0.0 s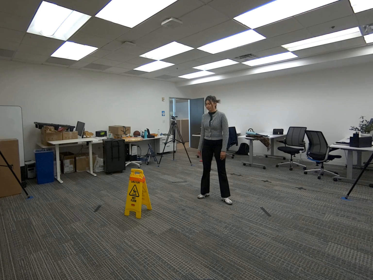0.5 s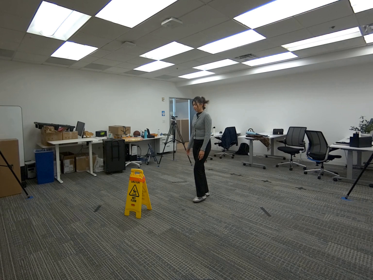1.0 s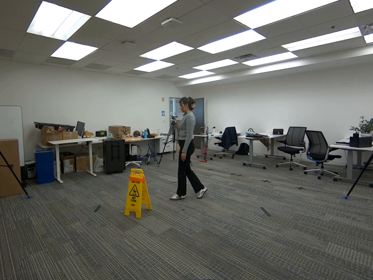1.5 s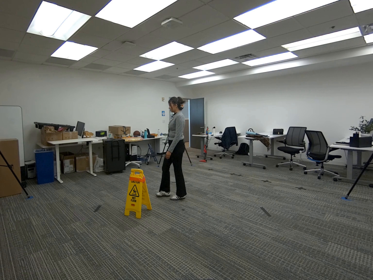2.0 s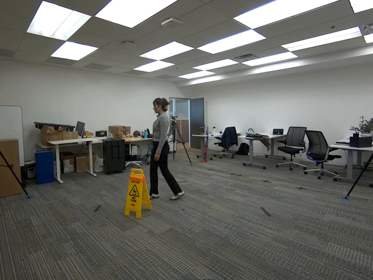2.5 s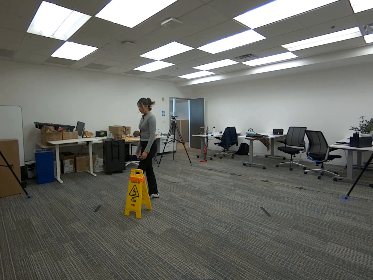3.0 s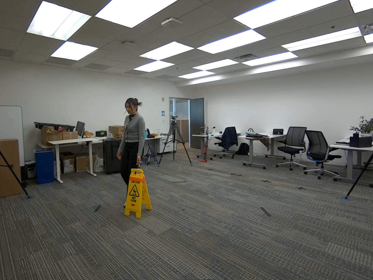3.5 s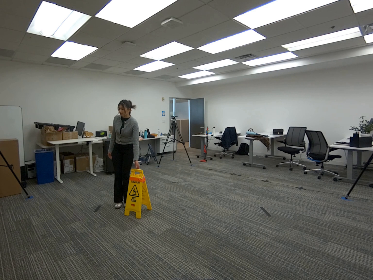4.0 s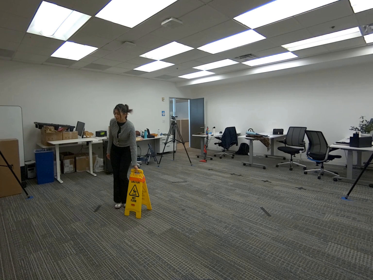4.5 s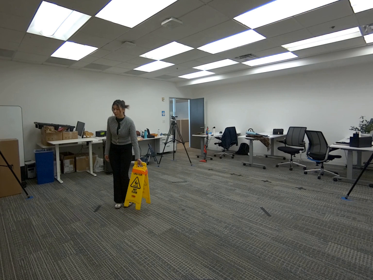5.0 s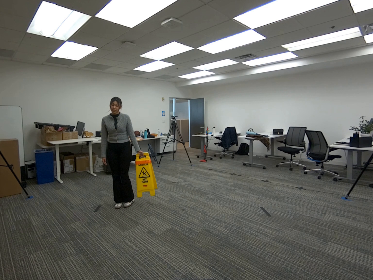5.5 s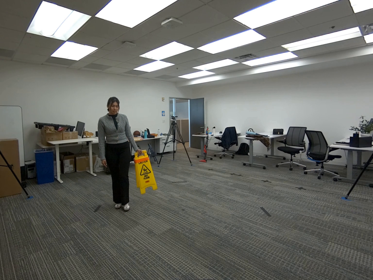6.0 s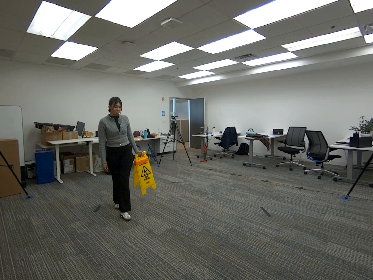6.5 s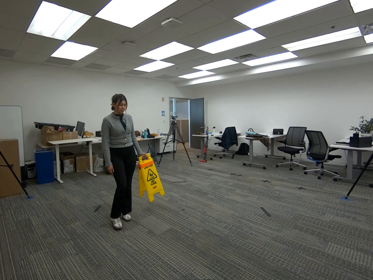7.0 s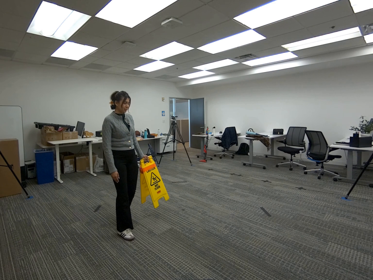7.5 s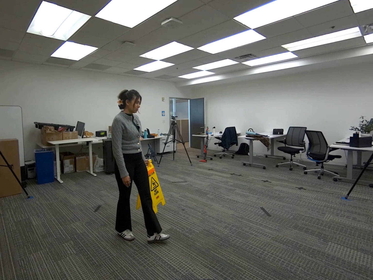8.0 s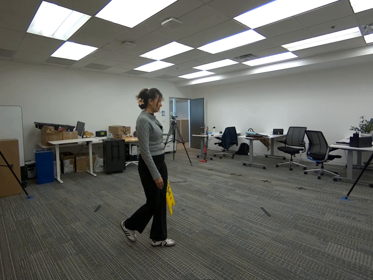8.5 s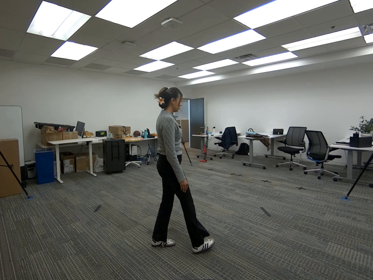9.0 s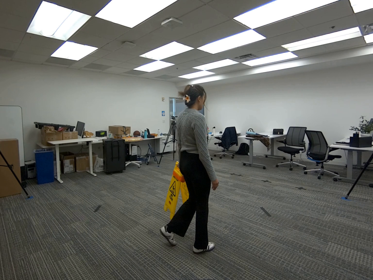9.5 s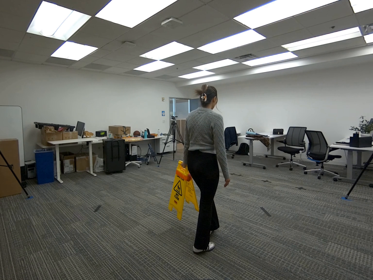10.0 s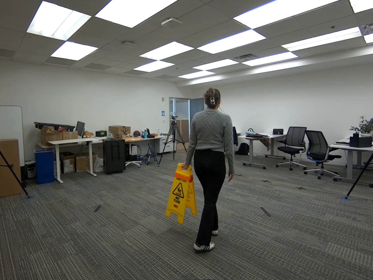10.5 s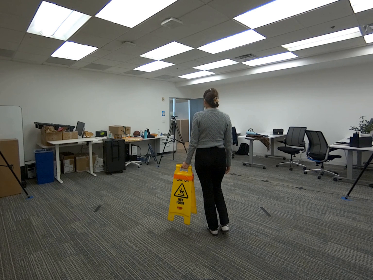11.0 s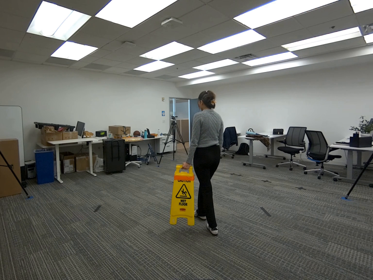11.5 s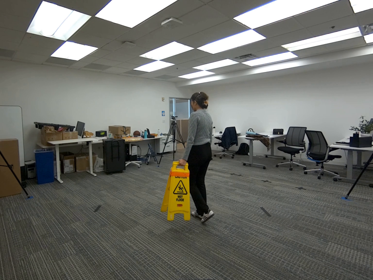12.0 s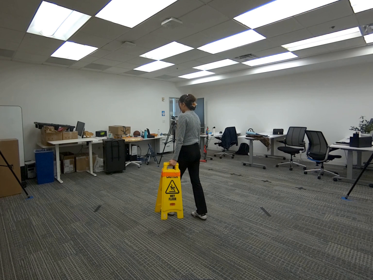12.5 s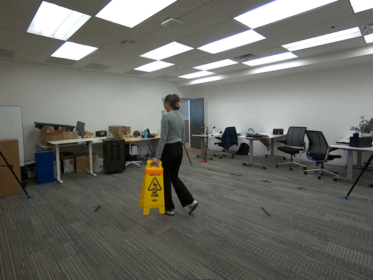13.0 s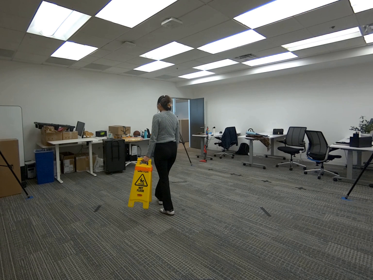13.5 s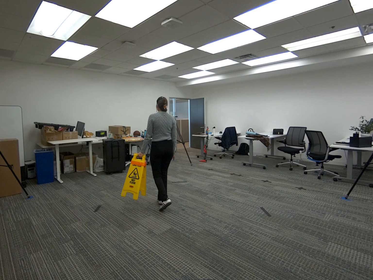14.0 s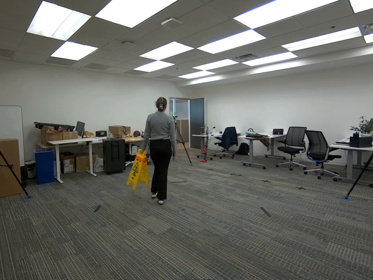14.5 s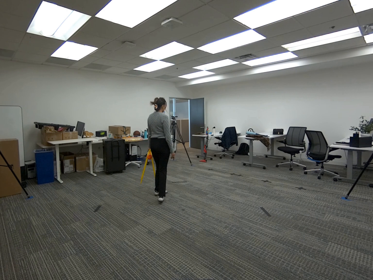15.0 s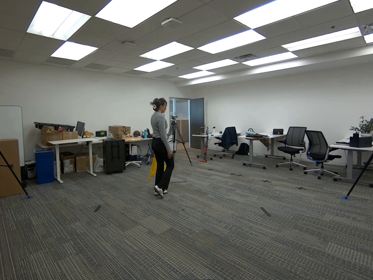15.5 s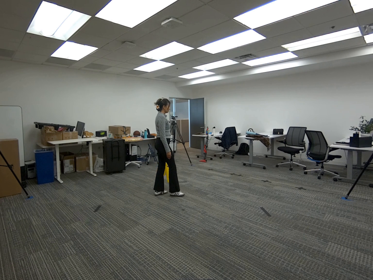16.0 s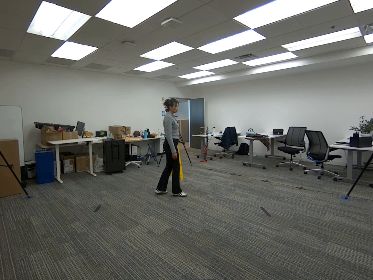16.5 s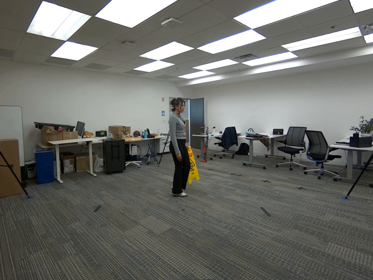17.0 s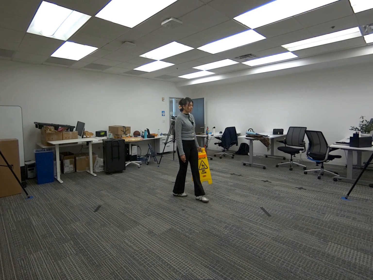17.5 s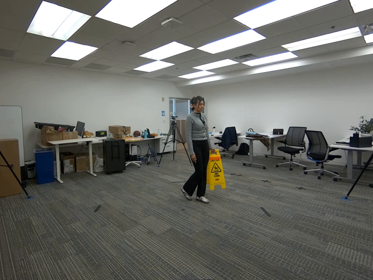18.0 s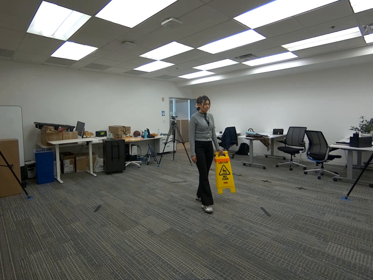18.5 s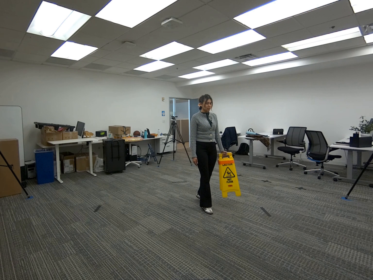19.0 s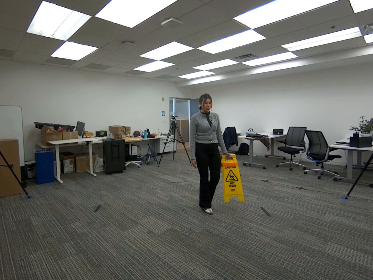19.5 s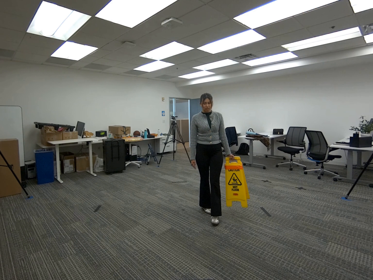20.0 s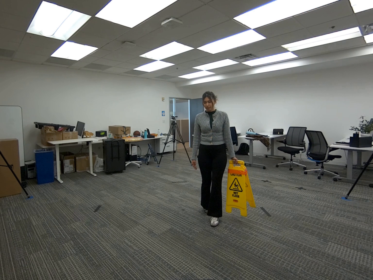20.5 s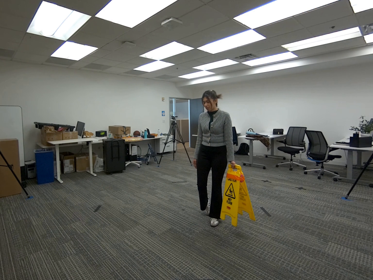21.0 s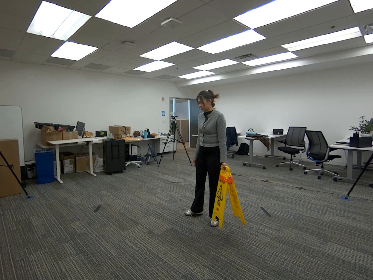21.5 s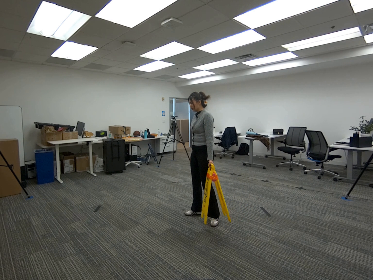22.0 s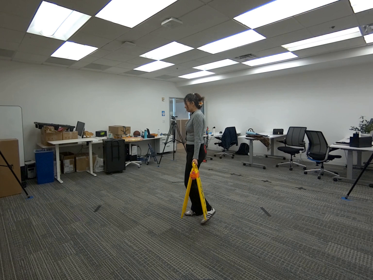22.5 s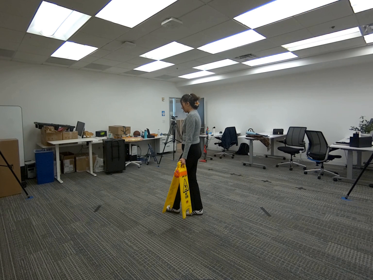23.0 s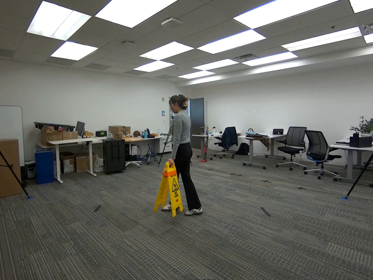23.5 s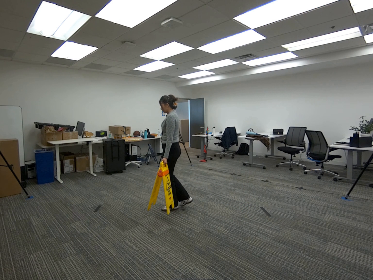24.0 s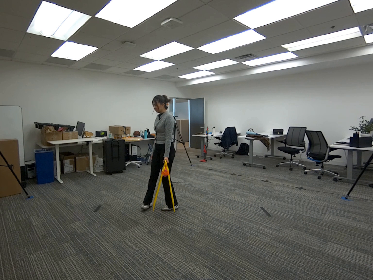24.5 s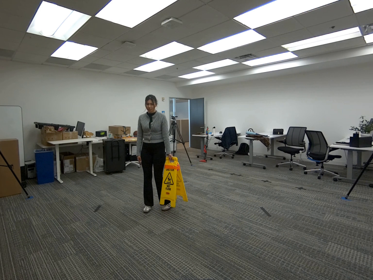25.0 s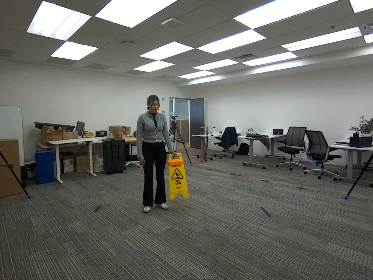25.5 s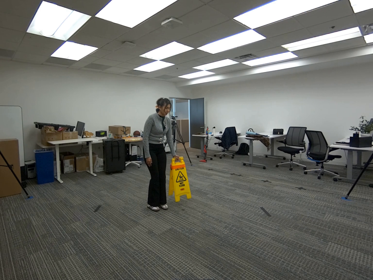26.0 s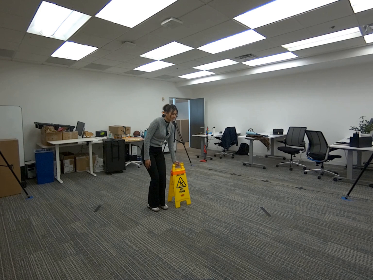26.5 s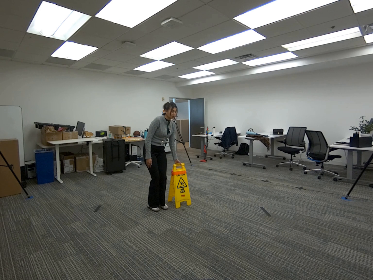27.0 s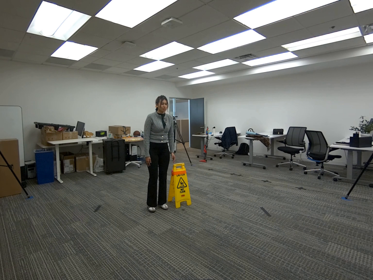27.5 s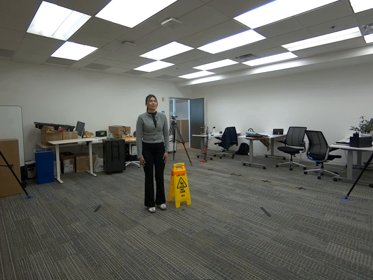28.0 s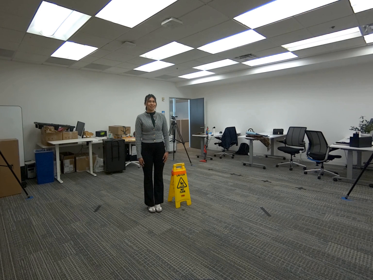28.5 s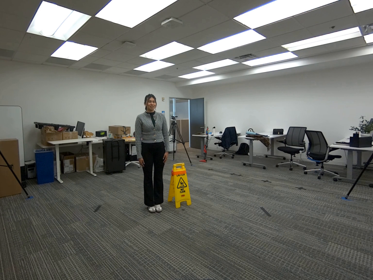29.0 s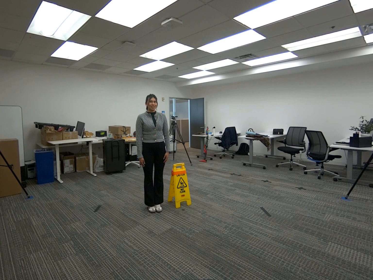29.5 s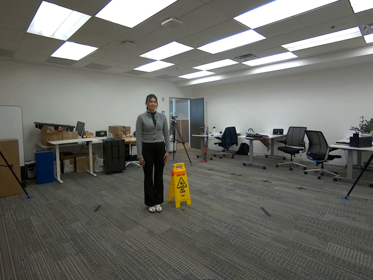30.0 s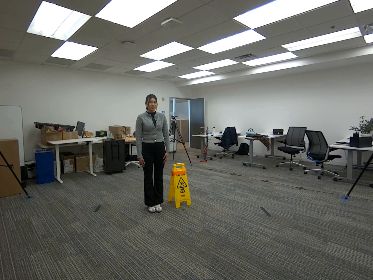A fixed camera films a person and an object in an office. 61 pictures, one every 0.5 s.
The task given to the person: Walk to the wet floor sign, pick it up with one hand and hold onto it while walking around for at least 10 seconds, then place it back on the floor.
